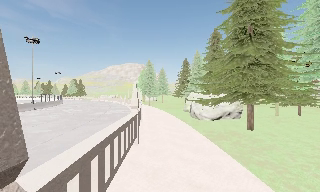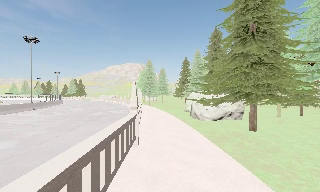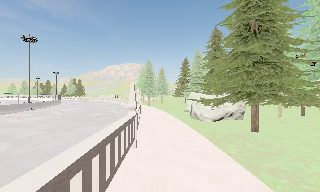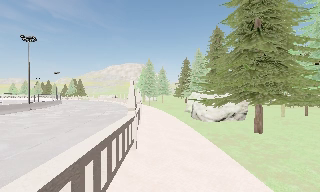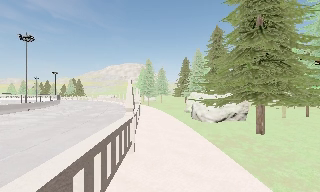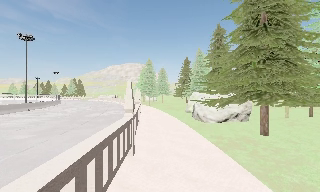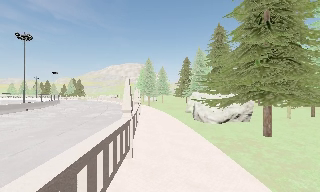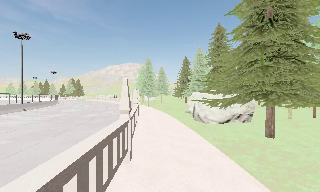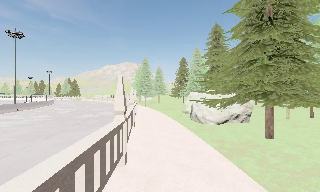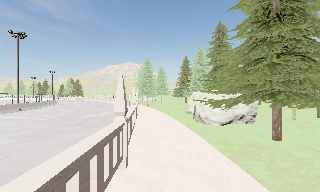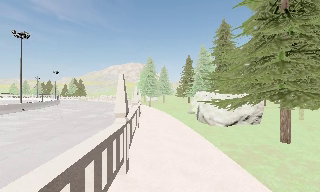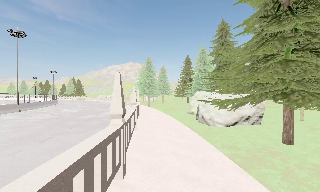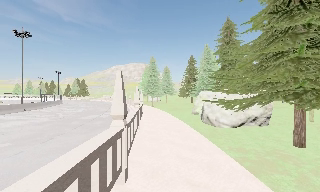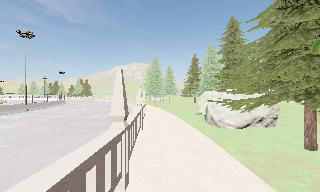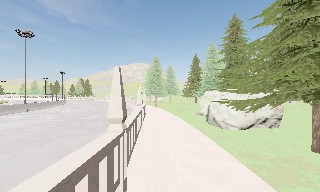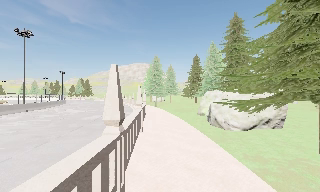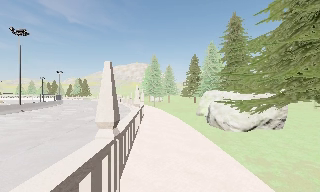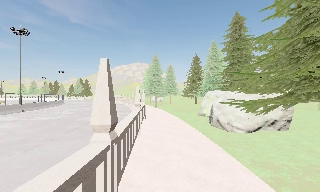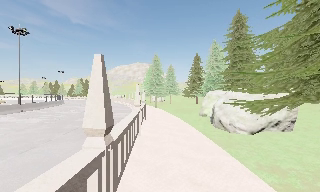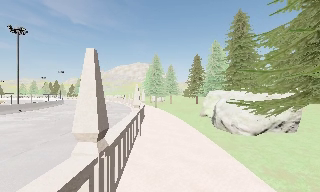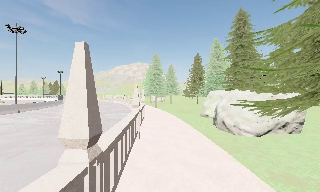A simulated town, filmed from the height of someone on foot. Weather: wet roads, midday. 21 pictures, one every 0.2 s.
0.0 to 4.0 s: The camera travels forward, about 5 m, so what stands in front looms larger.
The film runs forward here.
